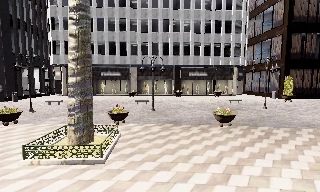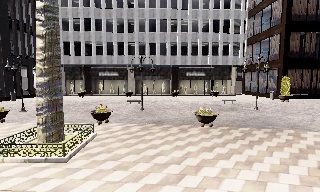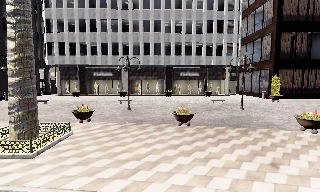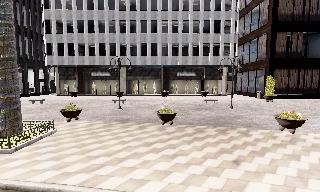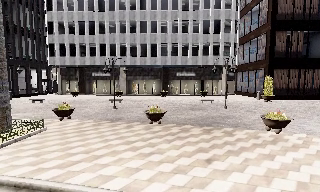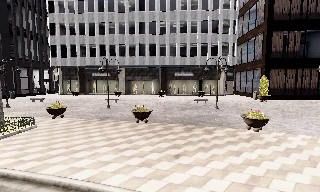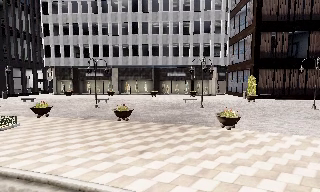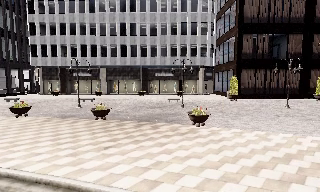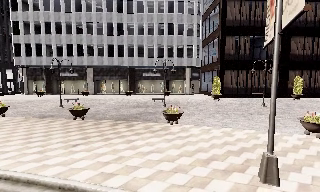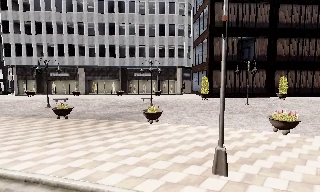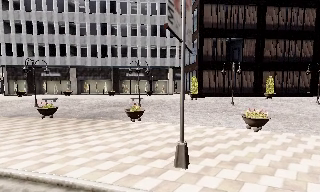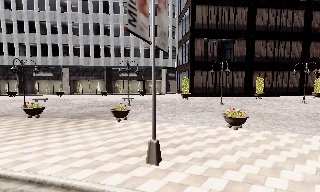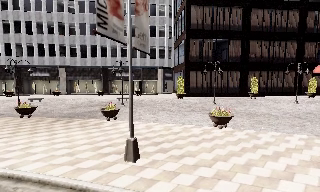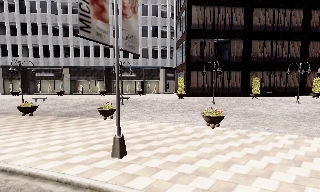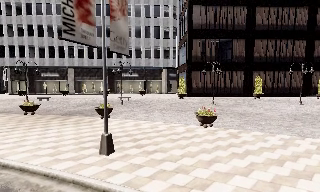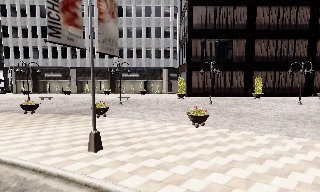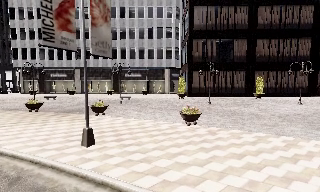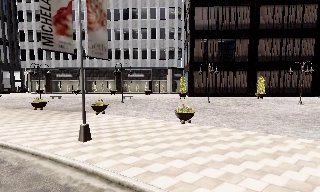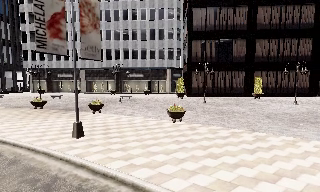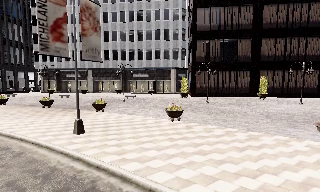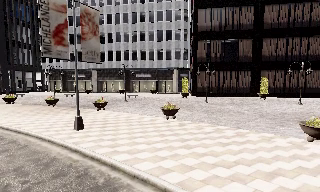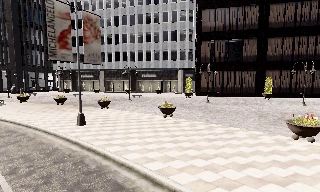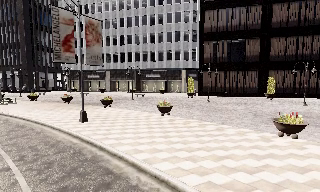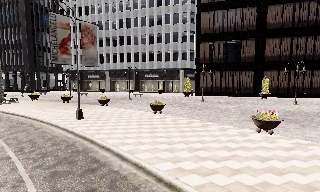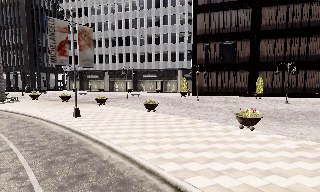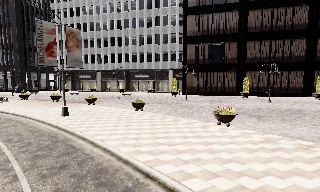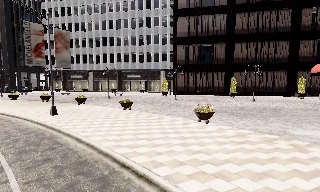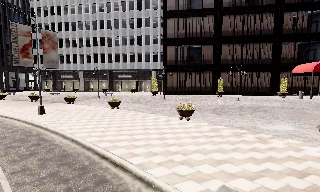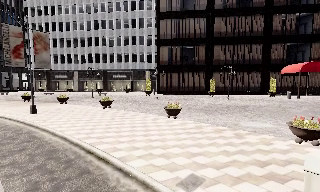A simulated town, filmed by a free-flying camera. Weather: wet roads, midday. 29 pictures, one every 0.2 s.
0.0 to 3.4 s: The camera travels to its right, about 16 m, so close, fixed things drift to the left. It loses speed.
3.4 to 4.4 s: The camera pans to its left, which is counterclockwise from overhead, by about 10 degrees. It travels to its right and backward, about 4 m.
4.4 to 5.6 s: The camera travels to its right and backward, about 5 m, so close, fixed things drift to the left.
The film runs backward here.
